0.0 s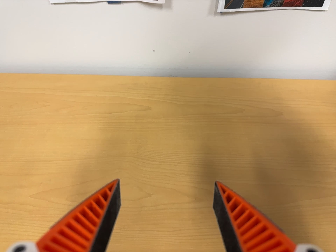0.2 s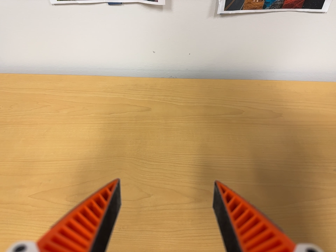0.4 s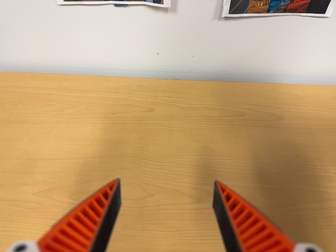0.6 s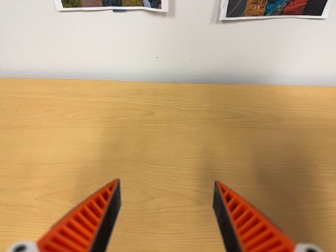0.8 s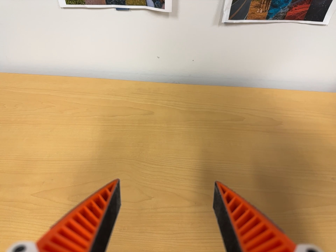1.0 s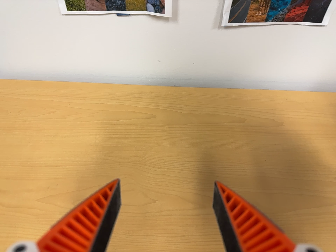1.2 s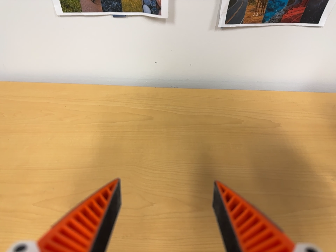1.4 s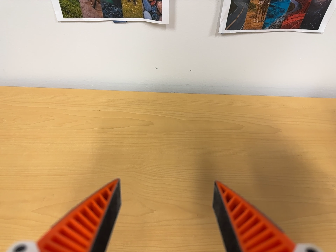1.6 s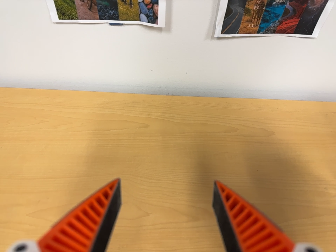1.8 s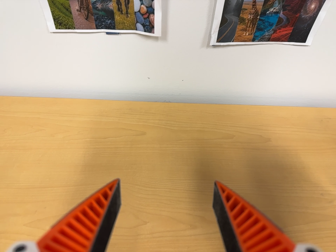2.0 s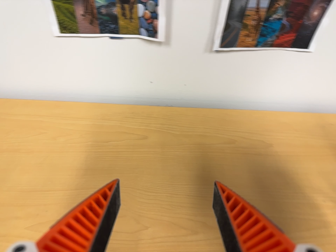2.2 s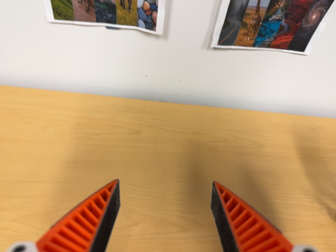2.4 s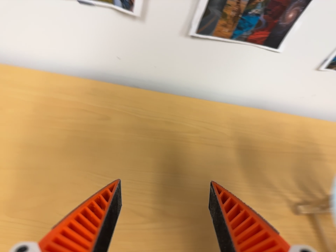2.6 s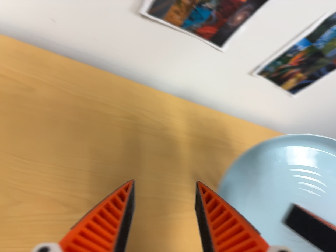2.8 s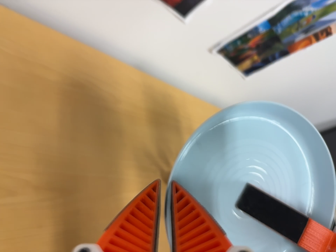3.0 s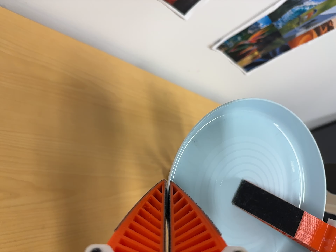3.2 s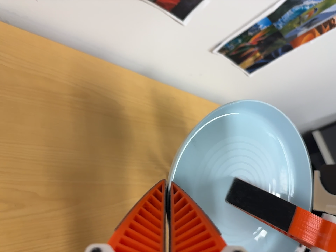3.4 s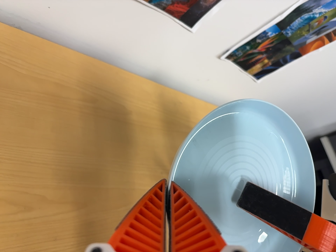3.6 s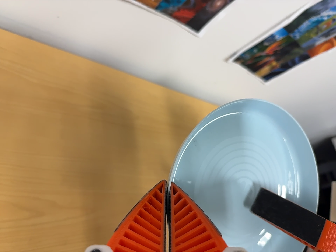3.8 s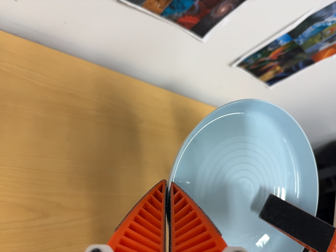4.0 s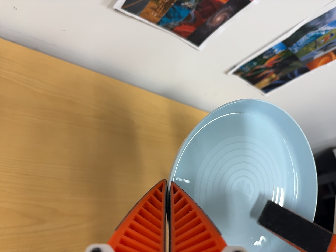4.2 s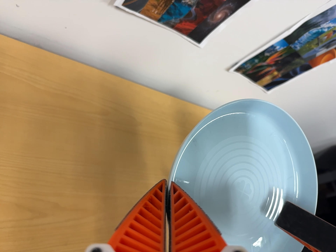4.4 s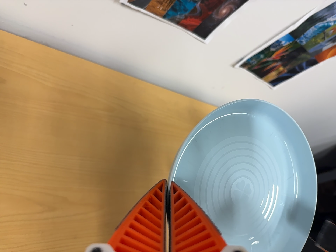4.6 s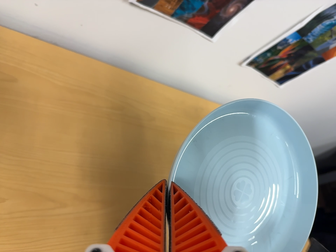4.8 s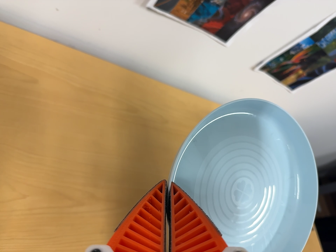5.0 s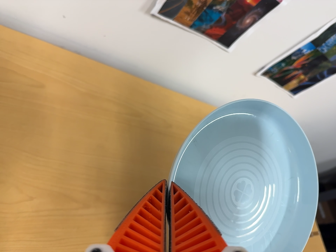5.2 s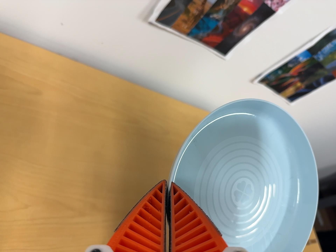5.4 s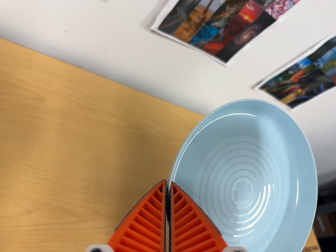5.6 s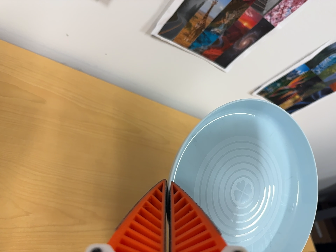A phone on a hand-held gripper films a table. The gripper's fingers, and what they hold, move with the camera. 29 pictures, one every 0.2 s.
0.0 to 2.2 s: The camera shifts only a little, or ends up much as it began.
2.2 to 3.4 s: The camera swings to its right by about 35 degrees, and the scene slides to the left. It travels forward, toward the top of its view and to its left, about 9 cm. Its aim tips toward the bottom of its view by about 15 degrees, and the scene shifts upward. It rolls about its line of sight by about 10 degrees, and the scene rotates clockwise.
3.4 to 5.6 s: The camera travels backward, about 5 cm, so what stands in front gets smaller.
The film runs backward here.
